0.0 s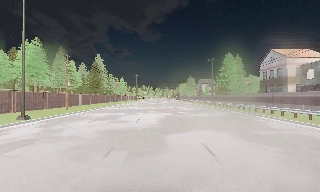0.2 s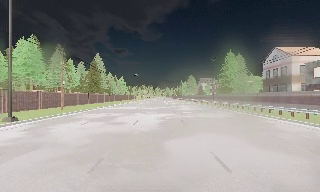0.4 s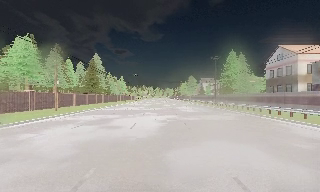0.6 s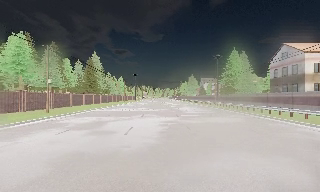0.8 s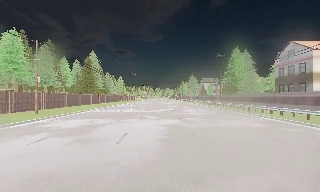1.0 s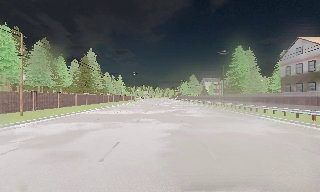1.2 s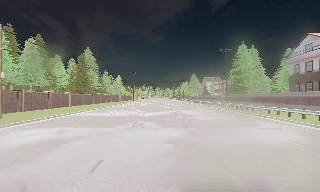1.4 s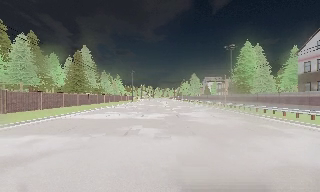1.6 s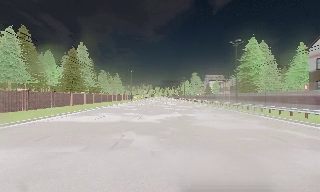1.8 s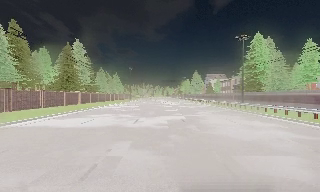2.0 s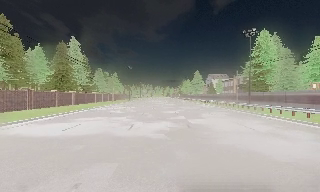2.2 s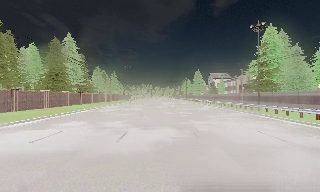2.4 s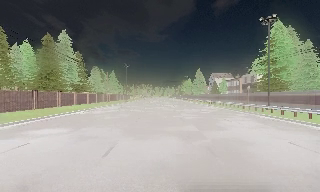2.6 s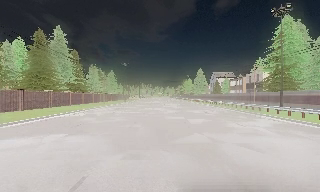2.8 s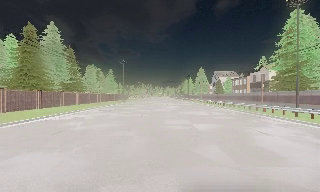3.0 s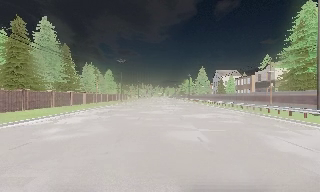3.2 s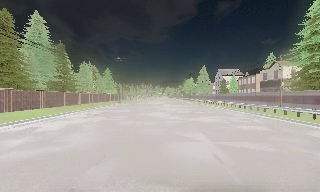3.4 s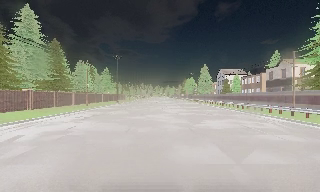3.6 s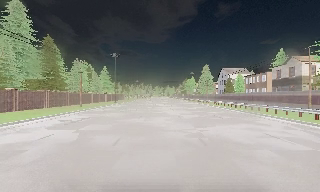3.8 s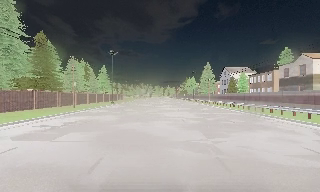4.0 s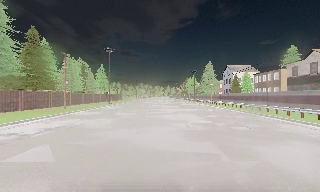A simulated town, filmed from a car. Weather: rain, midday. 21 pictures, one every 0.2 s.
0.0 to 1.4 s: The camera travels forward, about 11 m, so what stands in front looms larger. It gains speed.
1.4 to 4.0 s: The camera travels forward, about 30 m, so what stands in front looms larger.
The film runs forward here.
